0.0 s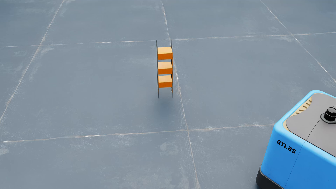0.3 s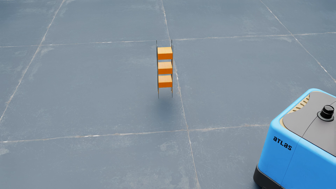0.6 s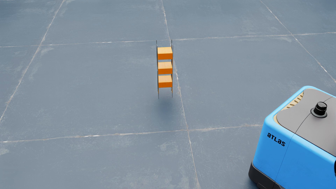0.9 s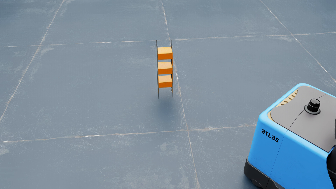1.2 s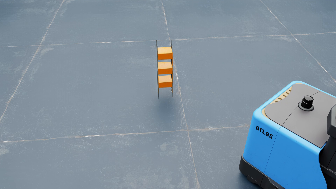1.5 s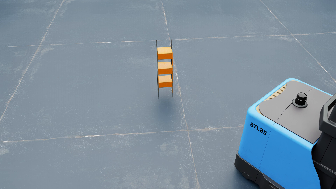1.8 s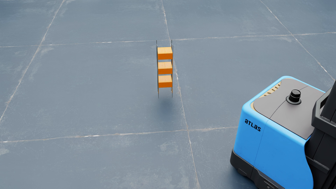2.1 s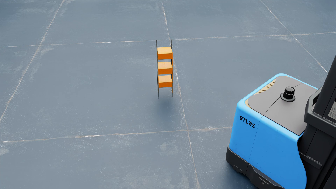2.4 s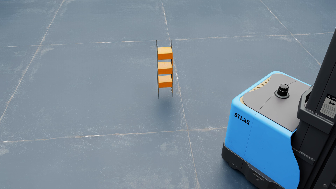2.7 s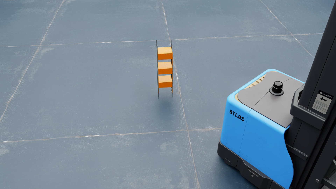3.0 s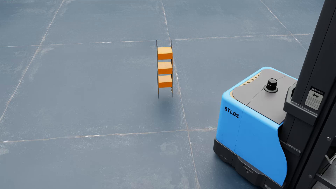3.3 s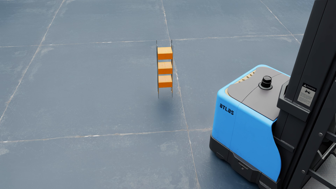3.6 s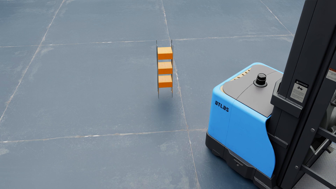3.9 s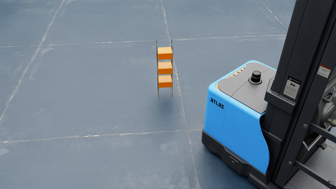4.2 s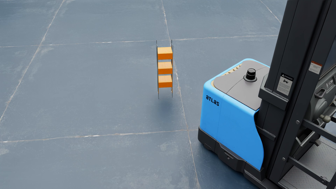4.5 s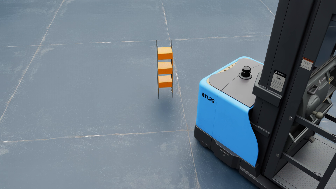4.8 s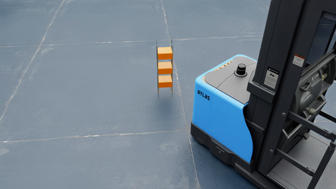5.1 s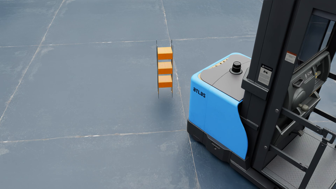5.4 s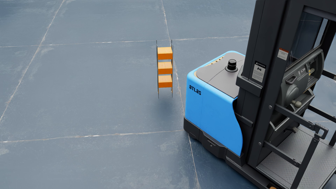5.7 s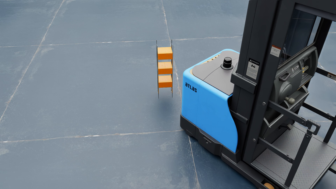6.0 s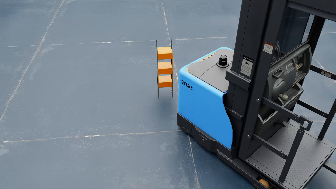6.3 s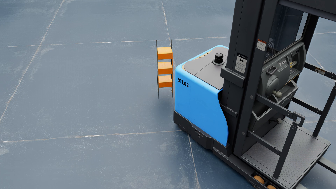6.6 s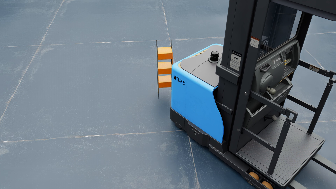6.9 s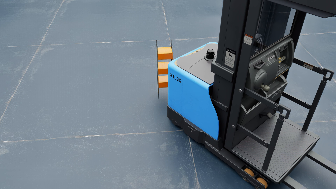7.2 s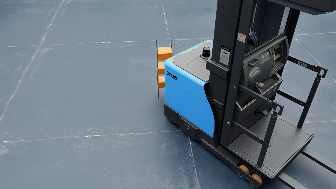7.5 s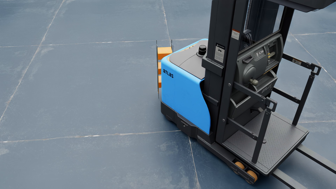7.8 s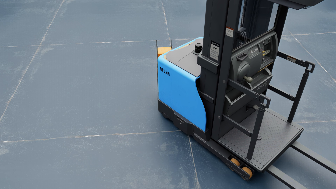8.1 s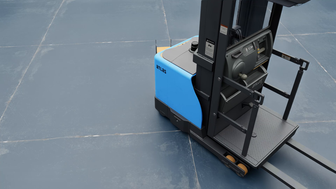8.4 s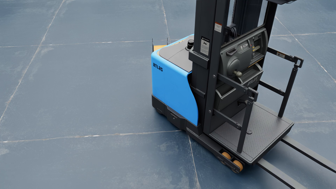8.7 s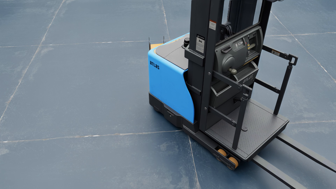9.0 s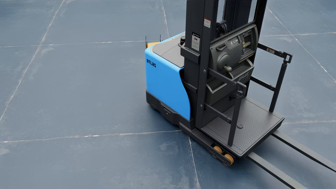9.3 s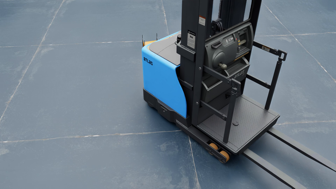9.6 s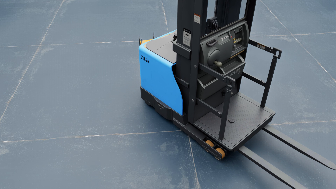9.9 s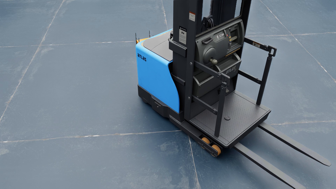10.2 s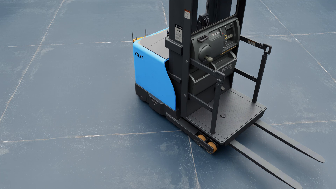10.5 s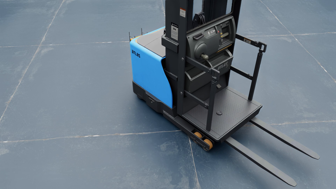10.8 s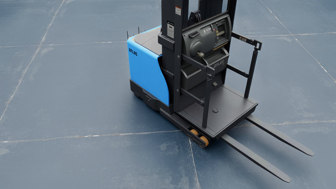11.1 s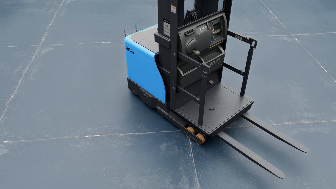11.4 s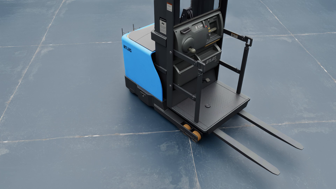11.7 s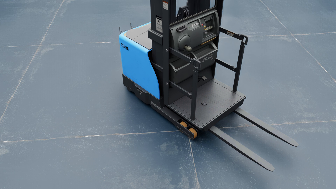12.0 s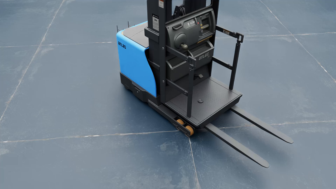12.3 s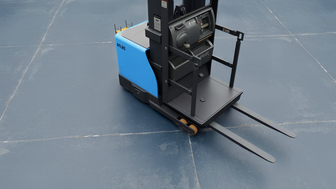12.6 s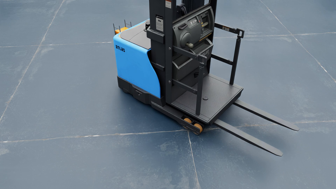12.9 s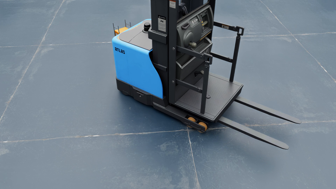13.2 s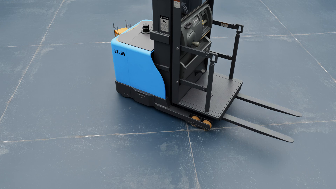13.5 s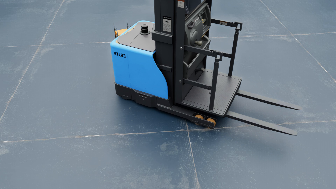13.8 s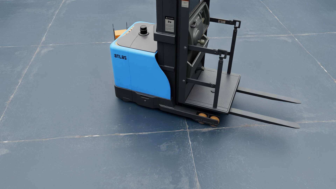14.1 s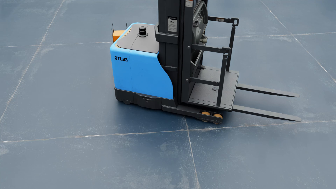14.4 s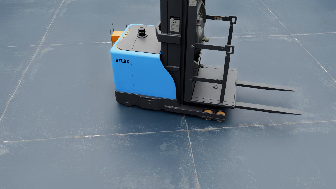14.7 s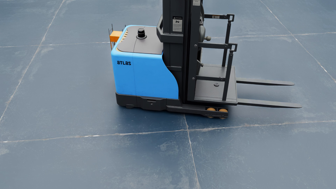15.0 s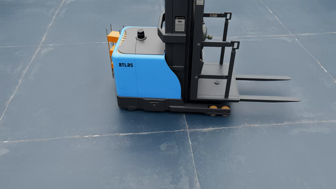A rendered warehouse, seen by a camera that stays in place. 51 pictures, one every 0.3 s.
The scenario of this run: A forklift runs into an object in its way.
